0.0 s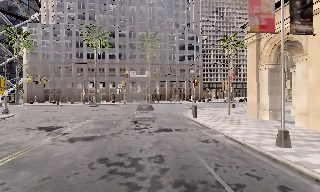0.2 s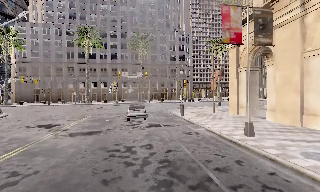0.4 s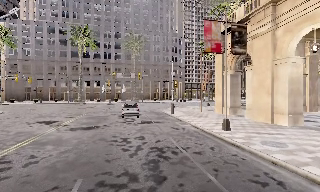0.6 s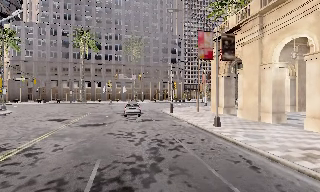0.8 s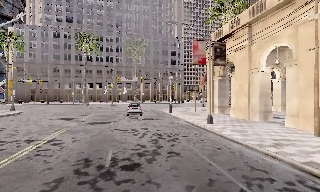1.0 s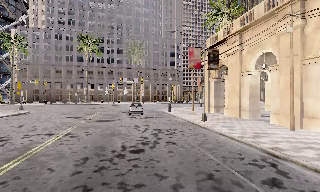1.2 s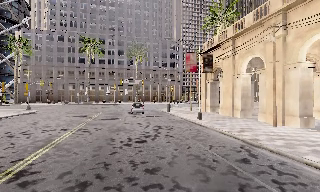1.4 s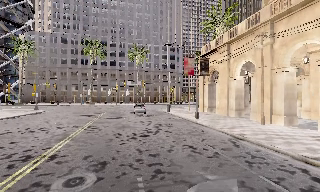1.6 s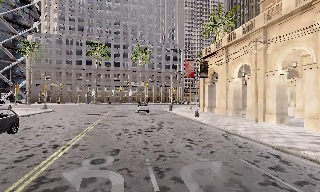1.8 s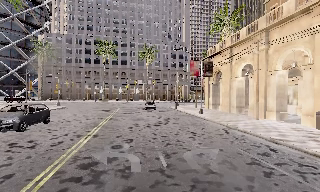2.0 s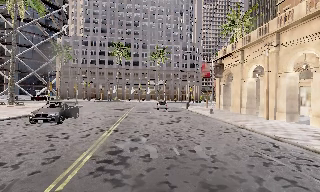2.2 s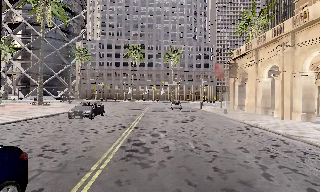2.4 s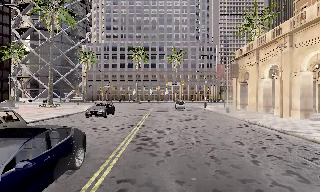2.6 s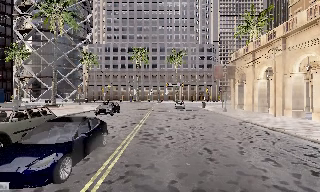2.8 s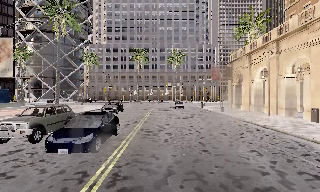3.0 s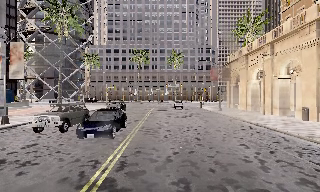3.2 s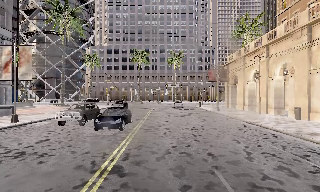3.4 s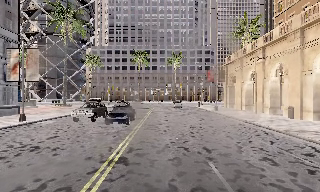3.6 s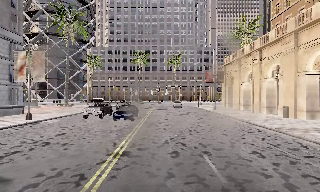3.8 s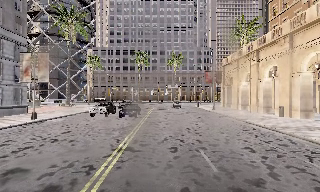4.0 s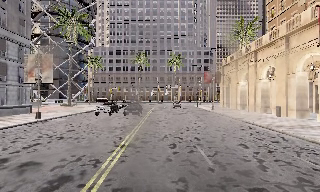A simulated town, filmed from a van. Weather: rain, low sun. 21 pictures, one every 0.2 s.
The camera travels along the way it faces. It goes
backward.
0.0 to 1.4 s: The camera travels backward, about 10 m, so what stands in front gets smaller.
1.4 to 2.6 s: The camera swings to its left by about 15 degrees, and the scene slides to the right. It travels backward, about 7 m, so what stands in front gets smaller.
2.6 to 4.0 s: The camera travels backward, about 5 m, so what stands in front gets smaller. It loses speed.
The film runs backward here.
